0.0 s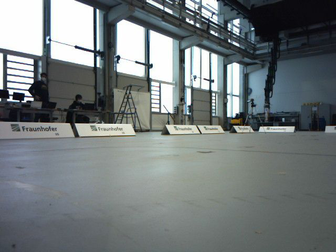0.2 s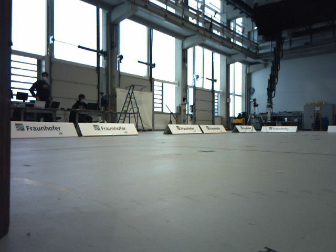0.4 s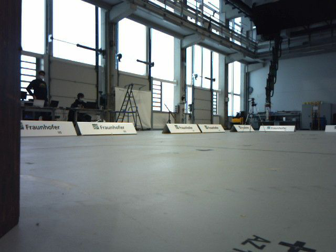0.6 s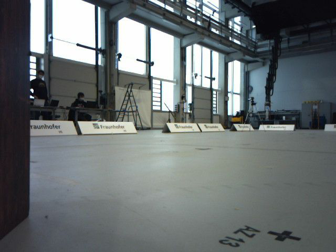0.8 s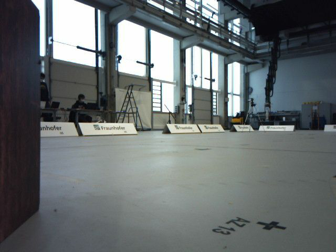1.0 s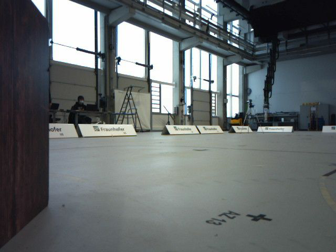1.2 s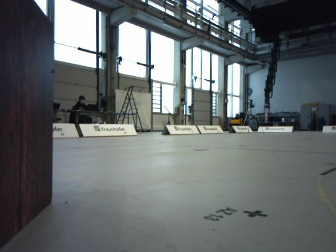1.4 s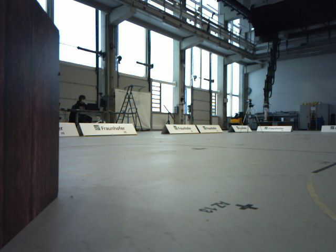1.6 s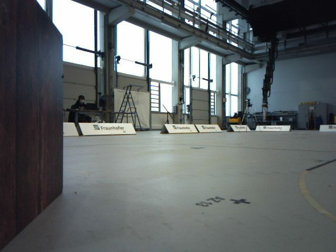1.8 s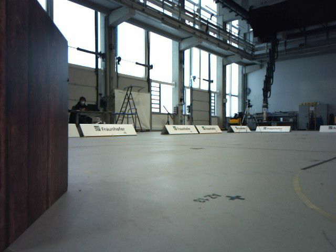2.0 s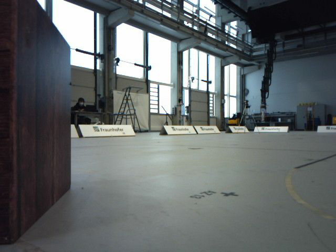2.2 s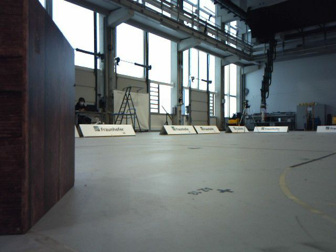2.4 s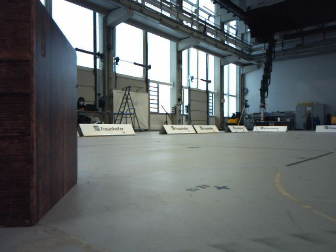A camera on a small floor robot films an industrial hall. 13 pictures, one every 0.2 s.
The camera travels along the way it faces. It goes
backward.
0.0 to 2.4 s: The camera travels backward, about 0.5 m, so what stands in front gets smaller.
The film runs backward here.
